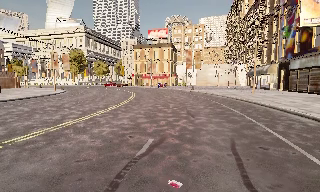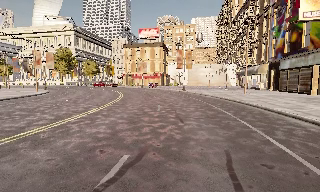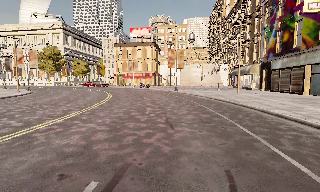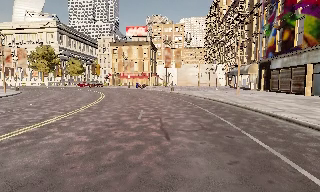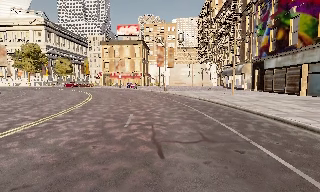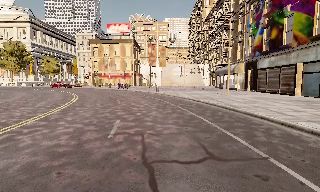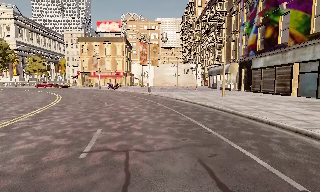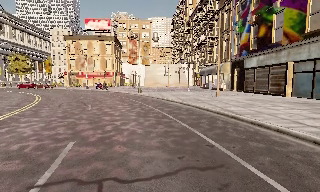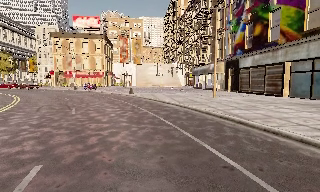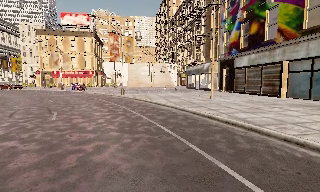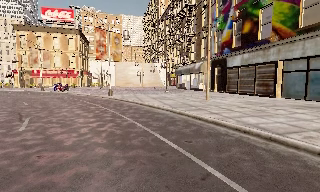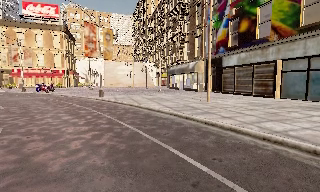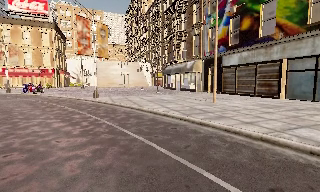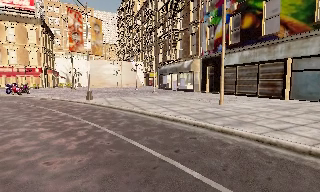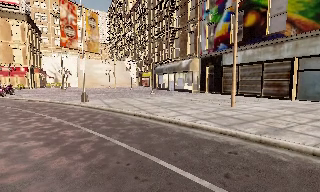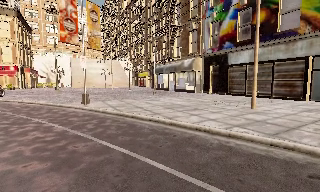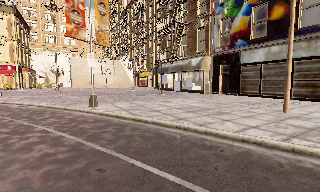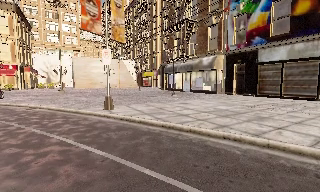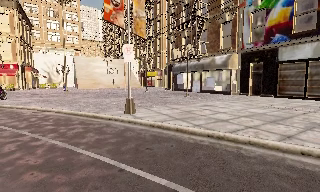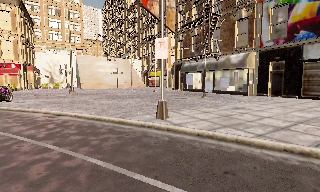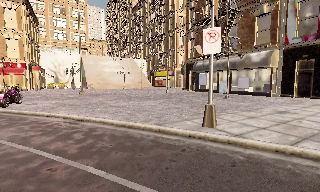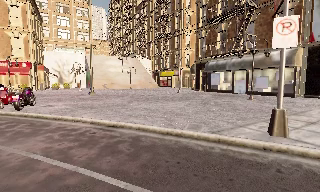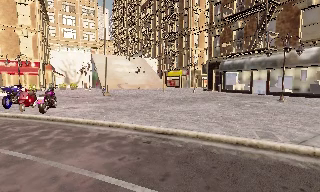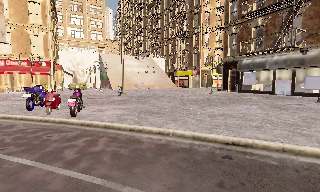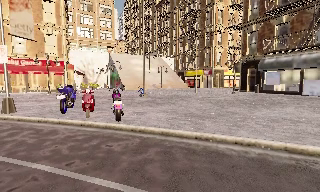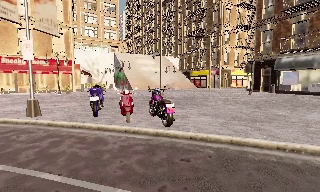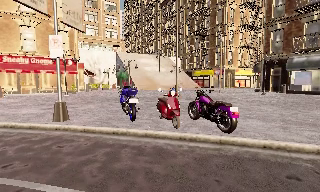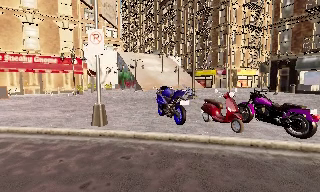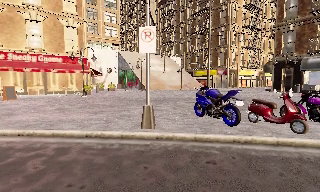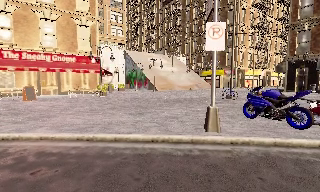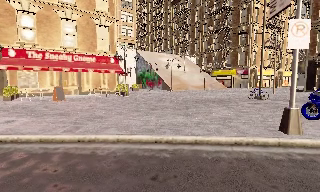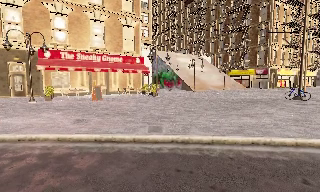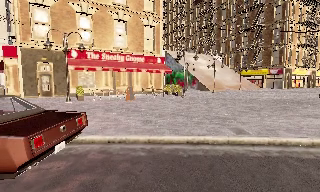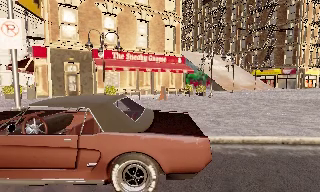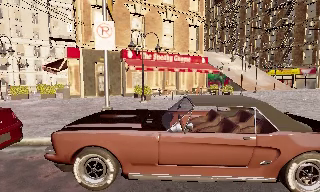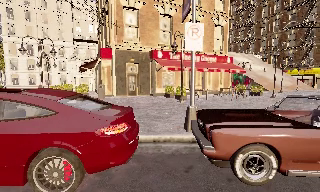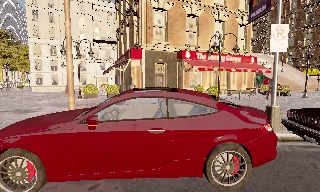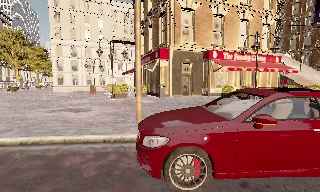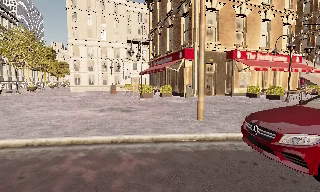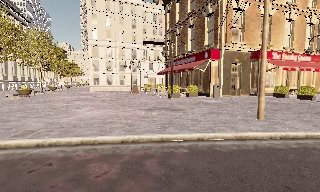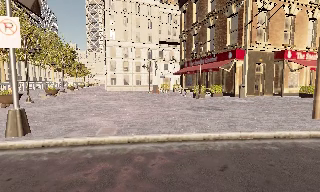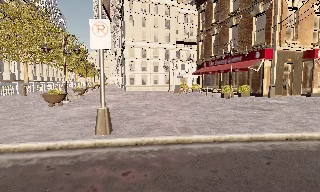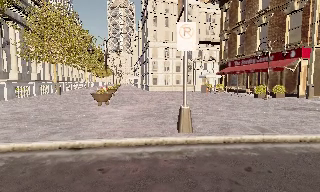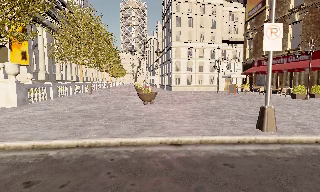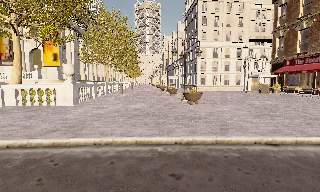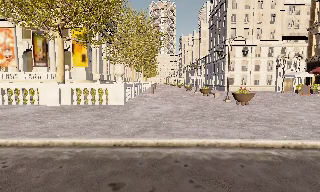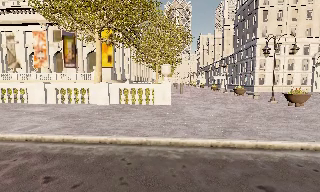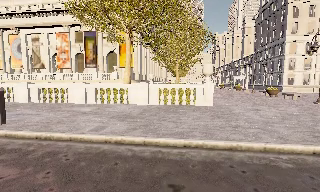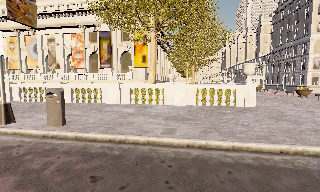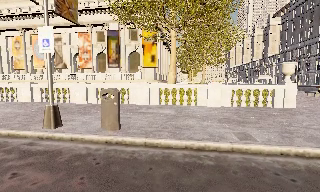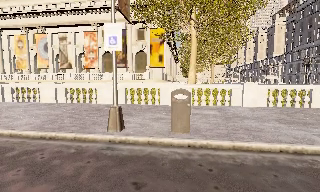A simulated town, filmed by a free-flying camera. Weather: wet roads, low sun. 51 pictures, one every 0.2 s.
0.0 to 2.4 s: The camera pans to its right, which is clockwise from overhead, by about 35 degrees. It travels forward, about 12 m.
2.4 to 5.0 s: The camera travels to its left and forward, about 20 m, so close, fixed things drift to the right.
5.0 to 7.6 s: The camera travels to its left, about 25 m, so close, fixed things drift to the right.
7.6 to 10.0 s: The camera pans to its left, which is counterclockwise from overhead, by about 30 degrees. It travels to its left, about 25 m, so close, fixed things drift to the right.
The film runs forward here.
